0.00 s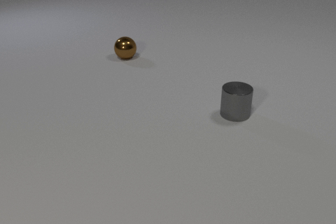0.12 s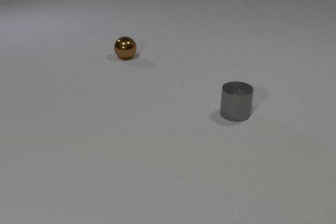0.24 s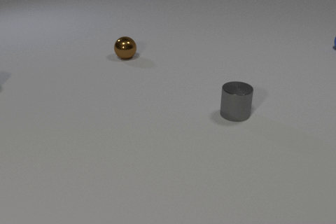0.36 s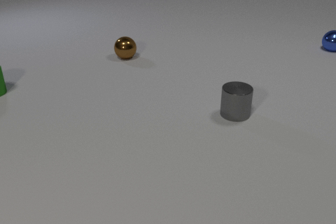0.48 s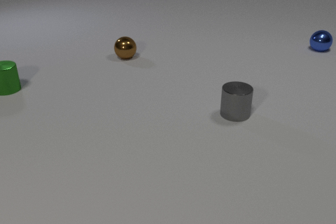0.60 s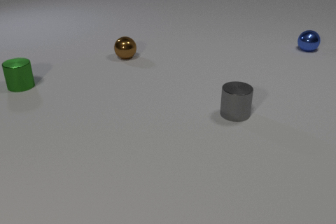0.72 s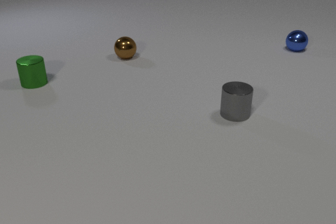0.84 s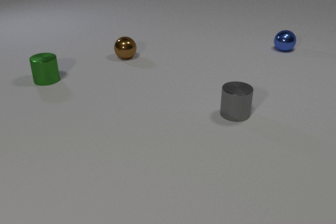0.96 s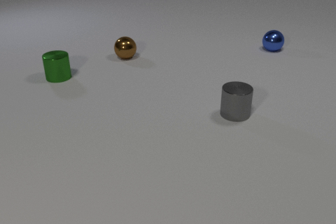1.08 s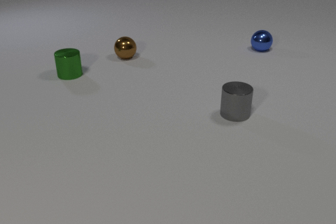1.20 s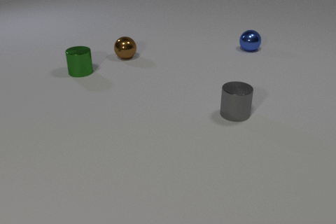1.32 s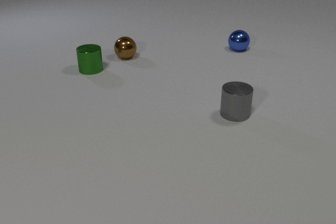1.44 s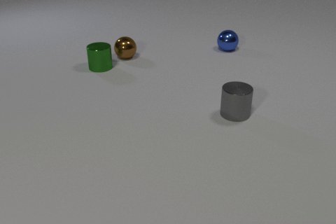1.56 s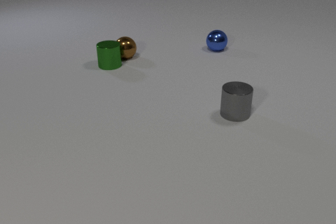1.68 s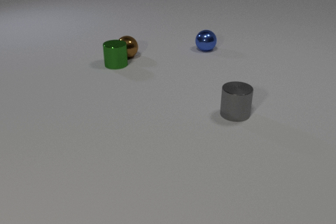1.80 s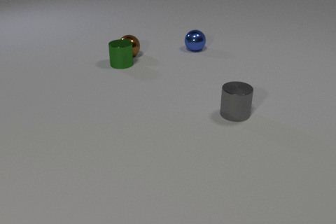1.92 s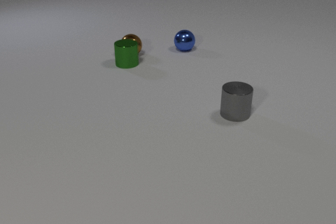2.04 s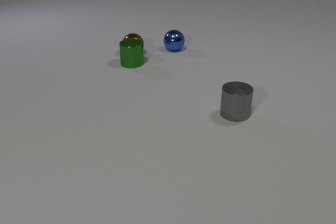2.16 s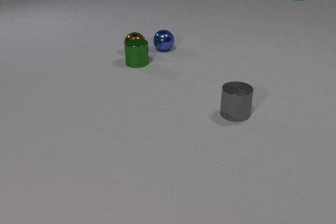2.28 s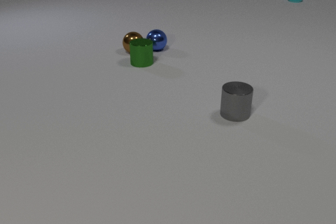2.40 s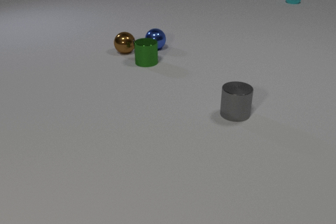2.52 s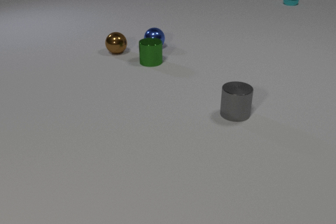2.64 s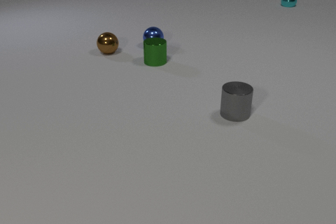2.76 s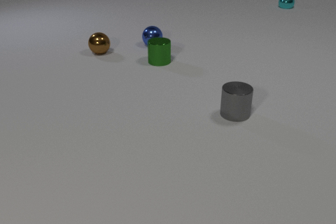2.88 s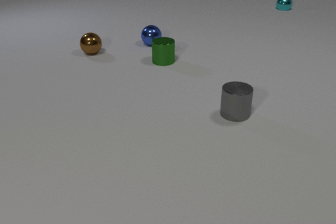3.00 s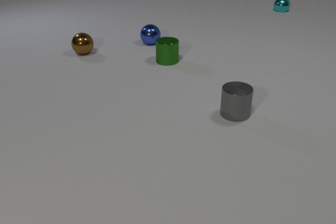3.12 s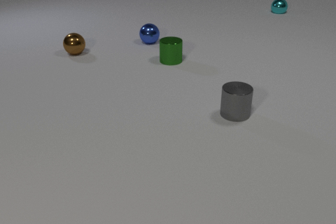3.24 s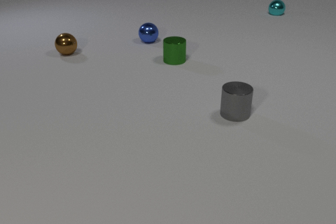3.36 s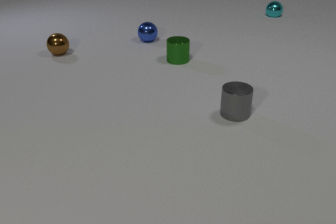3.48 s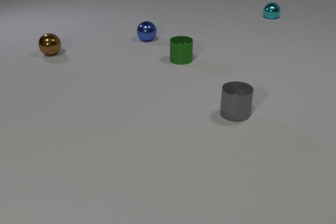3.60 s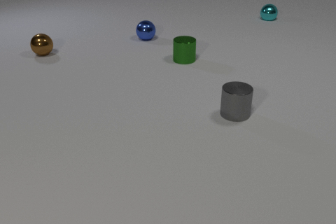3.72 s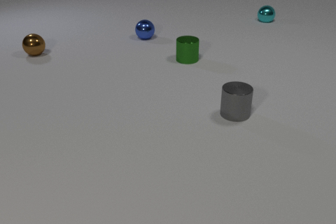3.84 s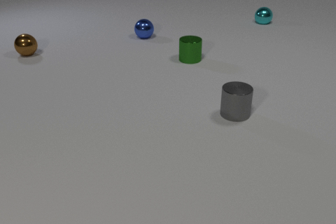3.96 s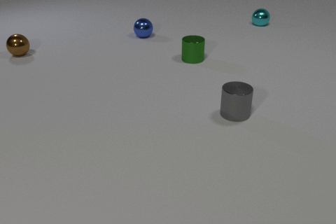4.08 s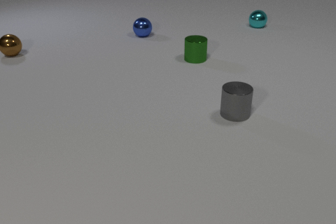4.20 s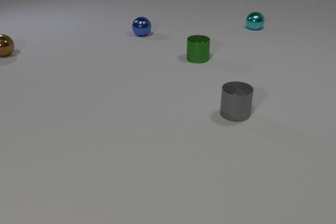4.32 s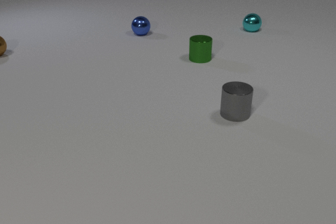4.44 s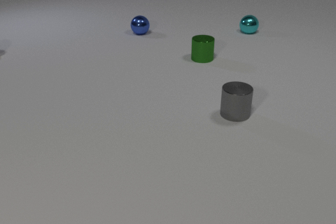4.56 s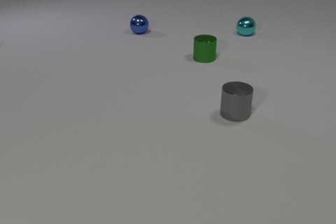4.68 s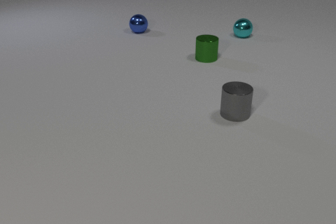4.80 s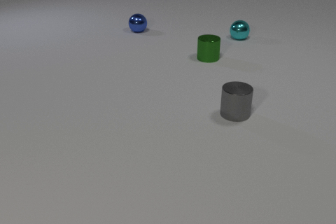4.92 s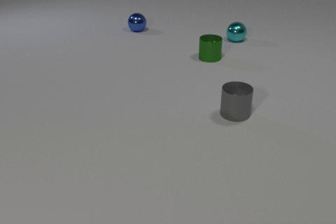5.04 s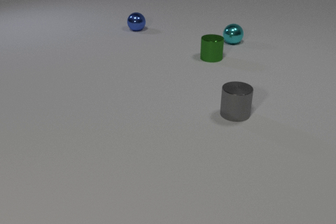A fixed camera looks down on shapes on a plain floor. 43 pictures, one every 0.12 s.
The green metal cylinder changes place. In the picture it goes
to the right.
The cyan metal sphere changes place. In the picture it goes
toward the camera.
0.00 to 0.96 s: The green metal cylinder comes in at the left edge, slides to the right. The blue metal sphere comes in at the right edge, rolls to the left.
0.96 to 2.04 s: The green metal cylinder slides to the right. The brown metal sphere rolls away from the camera and to the right. The cyan metal sphere comes in at the top edge, rolls toward the camera. The blue metal sphere rolls to the left. The green metal cylinder and the brown metal sphere collide.
2.04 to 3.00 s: The green metal cylinder slides to the right. The brown metal sphere rolls to the left. The cyan metal sphere rolls toward the camera. The blue metal sphere rolls to the left and away from the camera. The brown metal sphere and the blue metal sphere collide.
3.00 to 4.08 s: The green metal cylinder slides to the right. The brown metal sphere rolls to the left. The cyan metal sphere rolls toward the camera. The blue metal sphere rolls away from the camera.
4.08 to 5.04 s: The green metal cylinder slides to the right. The brown metal sphere rolls to the left, leaves at the left edge. The cyan metal sphere rolls toward the camera and to the left. The blue metal sphere rolls away from the camera.
What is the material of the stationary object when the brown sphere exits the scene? metal.
What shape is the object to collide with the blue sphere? sphere.
What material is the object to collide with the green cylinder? metal.
